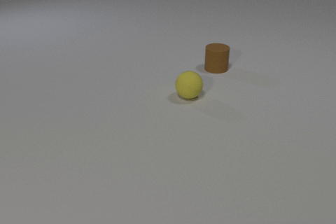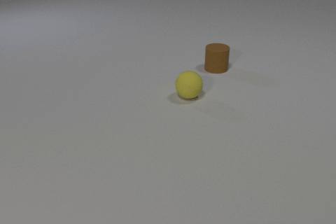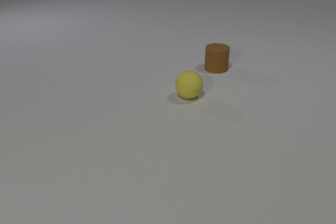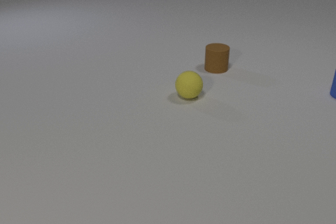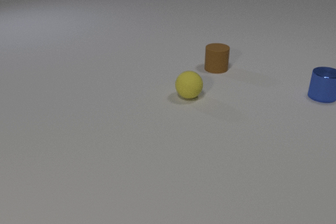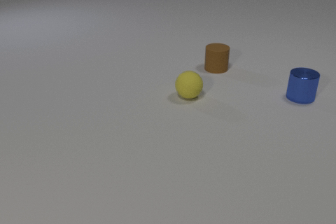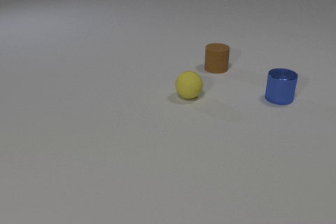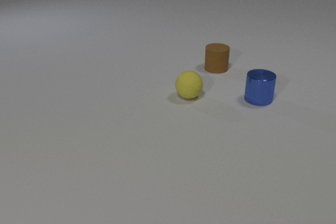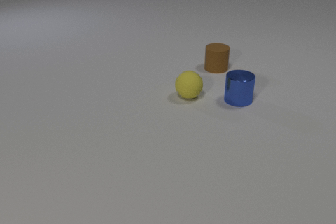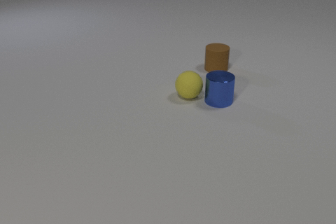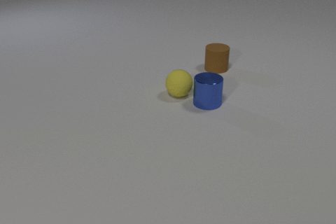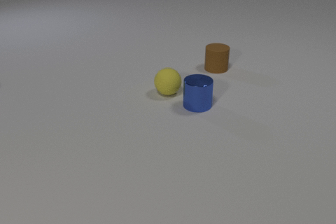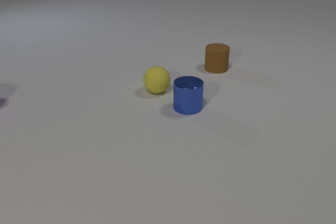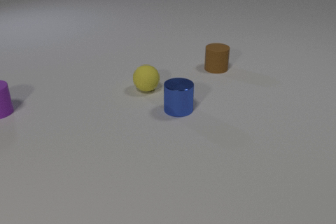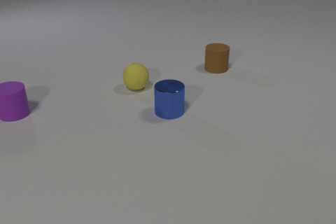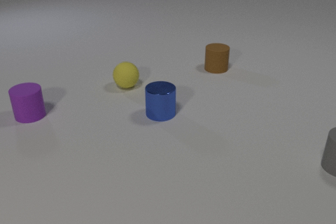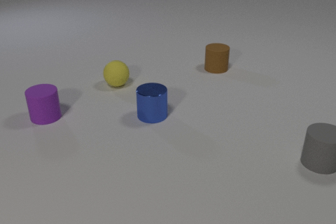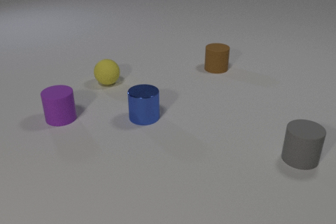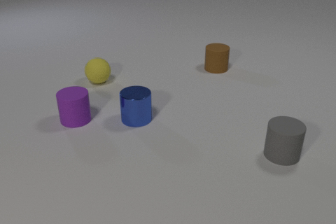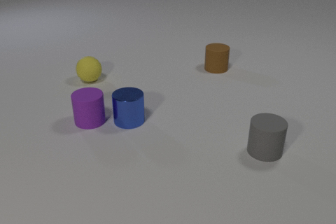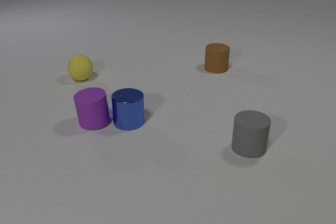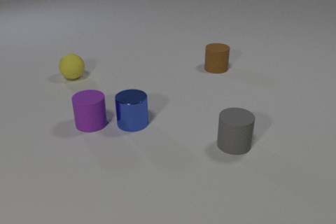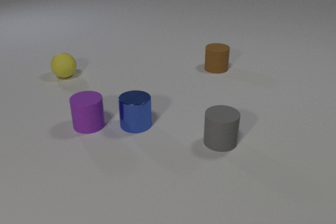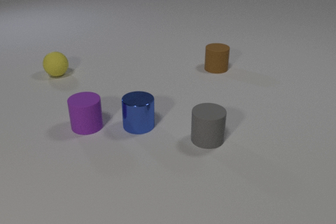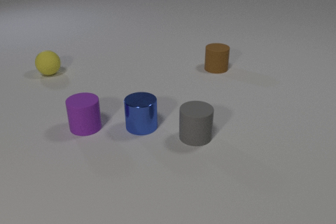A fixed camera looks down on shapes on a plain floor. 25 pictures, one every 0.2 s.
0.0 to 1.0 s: The blue metal cylinder comes in at the right edge, slides to the left and toward the camera.
1.0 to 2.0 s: The blue metal cylinder slides to the left. The yellow rubber sphere rolls to the left. The blue metal cylinder and the yellow rubber sphere collide.
2.0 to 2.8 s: The blue metal cylinder slides to the left and toward the camera. The yellow rubber sphere rolls to the left. The purple rubber cylinder comes in at the left edge, slides to the right and toward the camera.
2.8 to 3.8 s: The blue metal cylinder slides to the left. The yellow rubber sphere rolls to the left and away from the camera. The purple rubber cylinder slides to the right and toward the camera. The gray rubber cylinder comes in at the right edge, slides to the left.
3.8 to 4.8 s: The blue metal cylinder slides toward the camera and to the right. The yellow rubber sphere rolls to the left and away from the camera. The purple rubber cylinder slides toward the camera. The gray rubber cylinder slides to the left. The blue metal cylinder and the purple rubber cylinder collide.
What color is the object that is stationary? brown.
What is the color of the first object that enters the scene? blue.
What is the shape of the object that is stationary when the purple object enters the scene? cylinder.
